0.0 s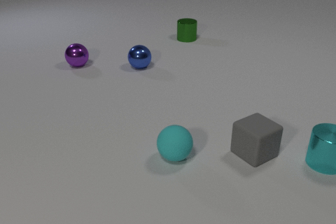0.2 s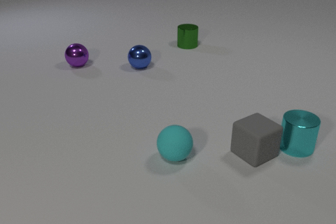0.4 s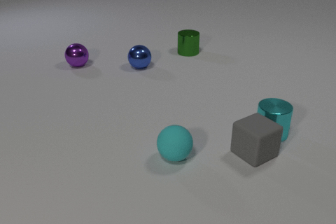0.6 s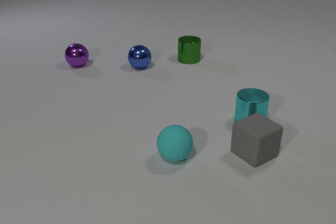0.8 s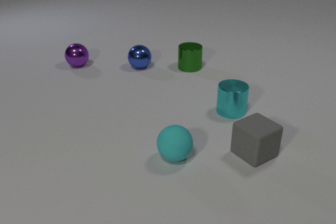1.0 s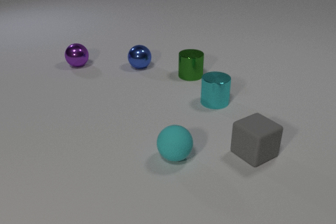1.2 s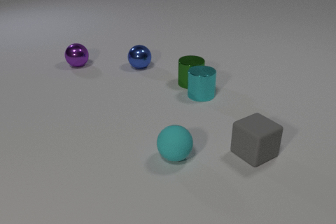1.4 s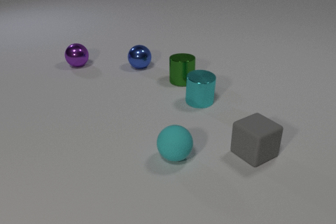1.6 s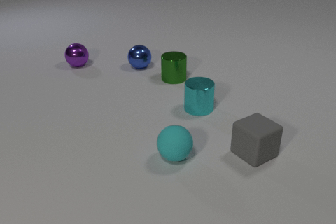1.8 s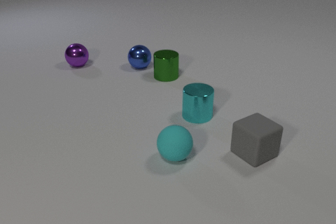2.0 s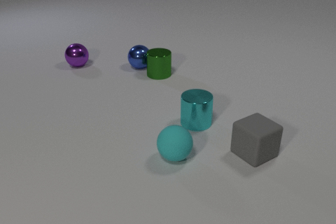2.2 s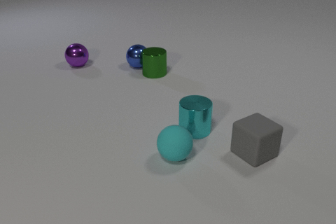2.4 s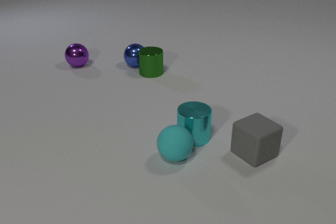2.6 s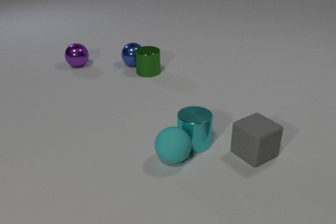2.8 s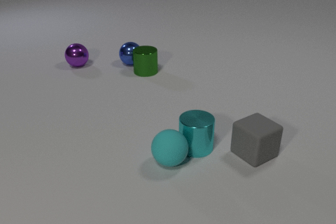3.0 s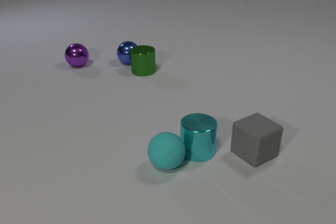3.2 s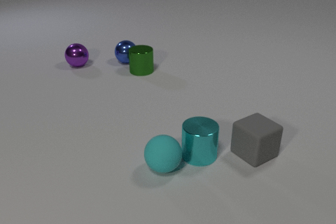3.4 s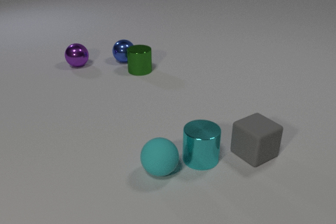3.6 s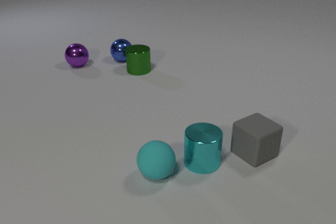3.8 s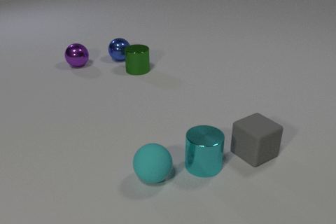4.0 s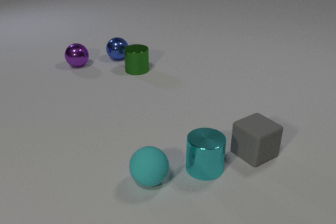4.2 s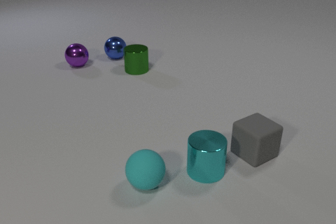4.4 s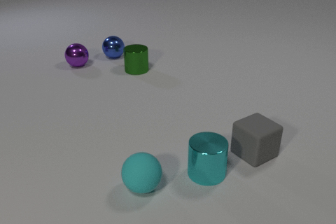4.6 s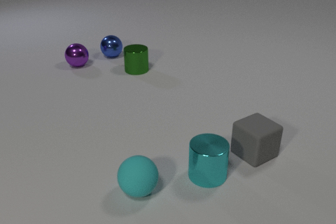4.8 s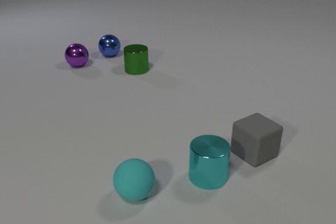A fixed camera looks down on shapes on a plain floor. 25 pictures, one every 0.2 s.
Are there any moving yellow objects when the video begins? no.
How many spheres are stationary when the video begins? 3.
What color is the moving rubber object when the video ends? cyan.
0.0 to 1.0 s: The green metal cylinder slides toward the camera. The cyan metal cylinder slides to the left and away from the camera.
1.0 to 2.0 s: The green metal cylinder slides to the left. The cyan metal cylinder slides toward the camera and to the left. The green metal cylinder and the cyan metal cylinder collide.
2.0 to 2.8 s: The green metal cylinder slides to the left and away from the camera. The cyan metal cylinder slides toward the camera. The blue metal sphere rolls away from the camera and to the left. The cyan rubber sphere rolls toward the camera. The green metal cylinder and the blue metal sphere collide. The cyan metal cylinder and the cyan rubber sphere collide.
2.8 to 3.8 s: The green metal cylinder slides to the left. The cyan metal cylinder slides toward the camera. The blue metal sphere rolls away from the camera and to the left. The cyan rubber sphere rolls toward the camera and to the left.
3.8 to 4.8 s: The cyan metal cylinder slides toward the camera. The blue metal sphere rolls away from the camera and to the left. The cyan rubber sphere rolls toward the camera and to the left.
